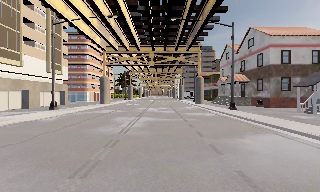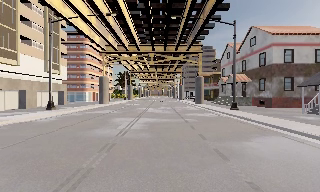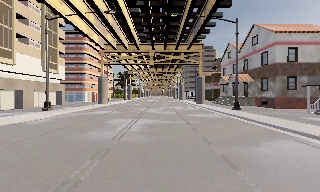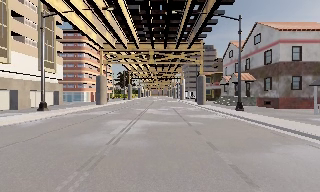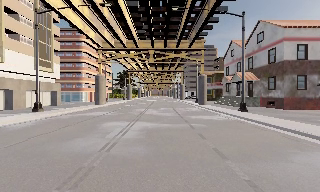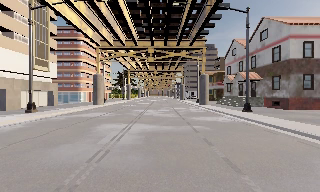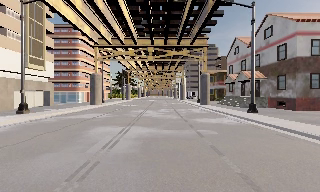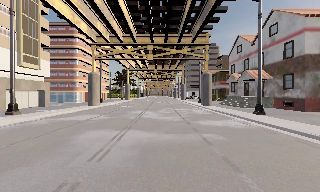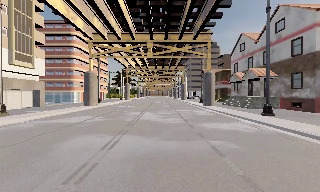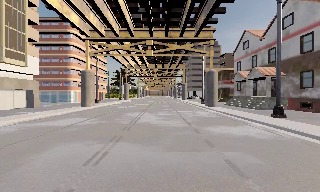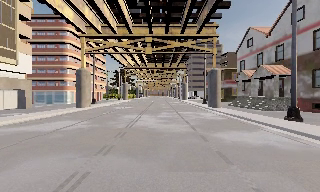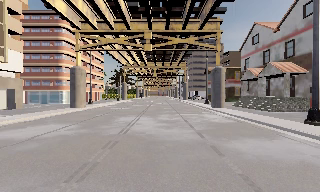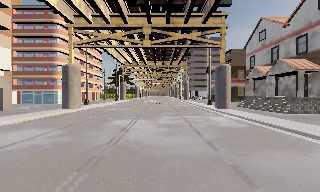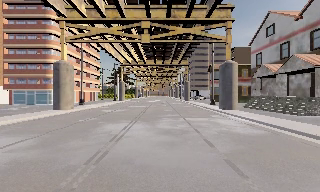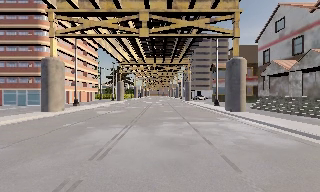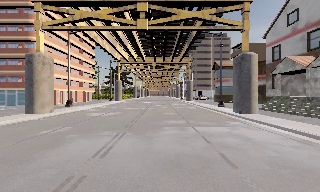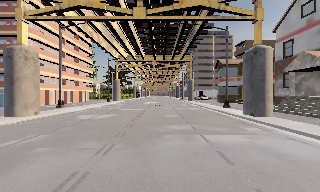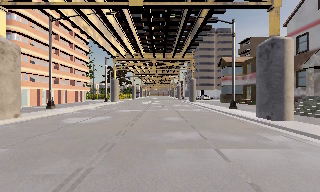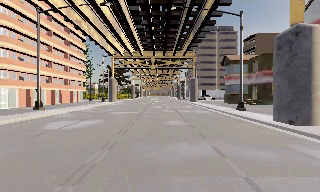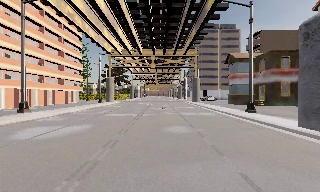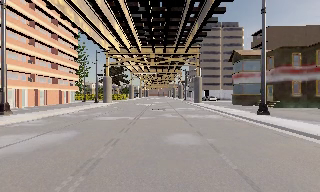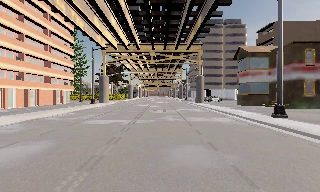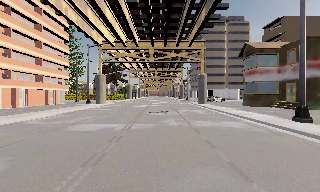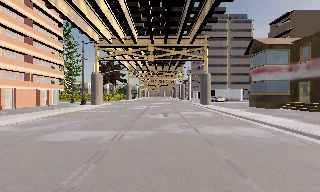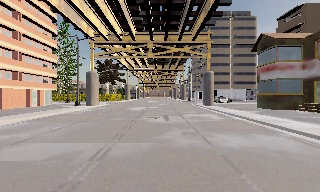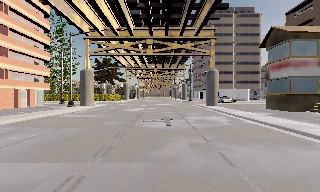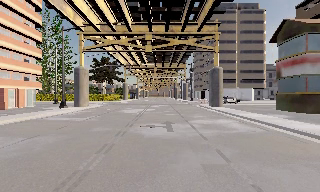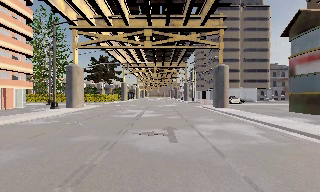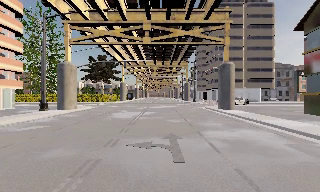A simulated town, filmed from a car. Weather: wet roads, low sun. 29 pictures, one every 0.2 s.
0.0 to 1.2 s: The camera travels forward, about 4 m, so what stands in front looms larger. It gains speed.
1.2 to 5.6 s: The camera travels forward, about 35 m, so what stands in front looms larger.
The film runs forward here.
